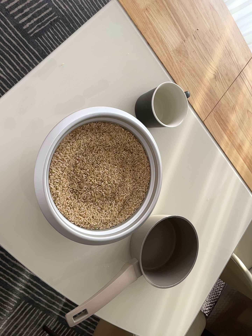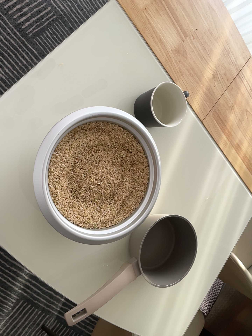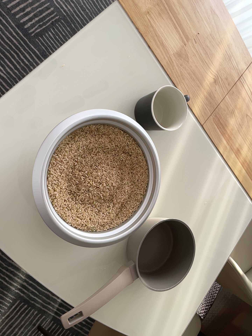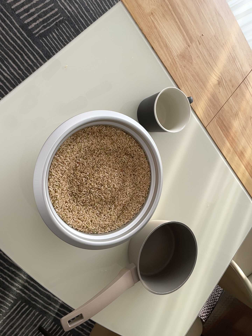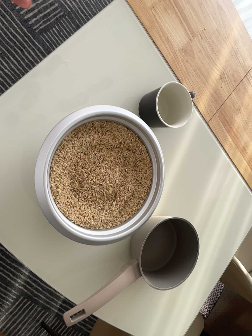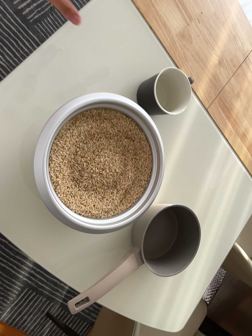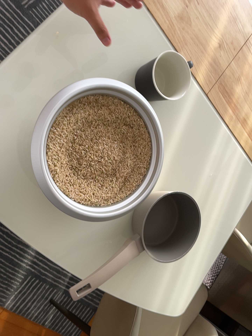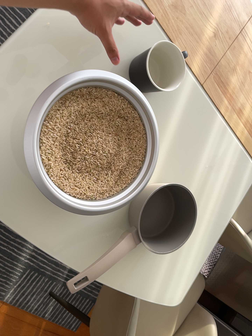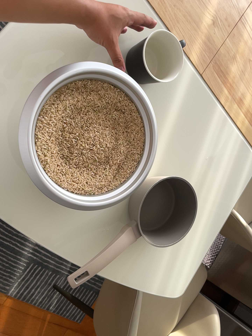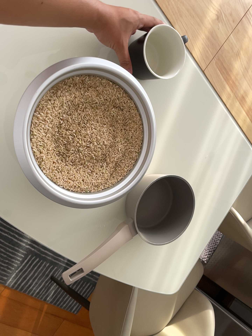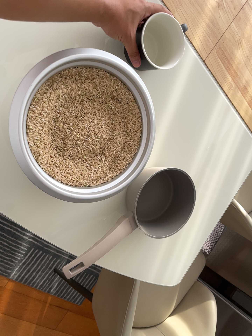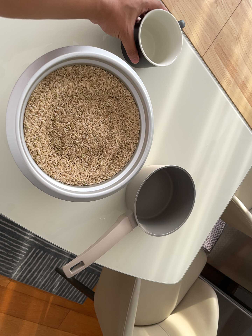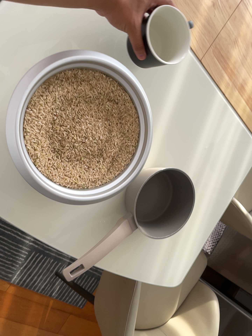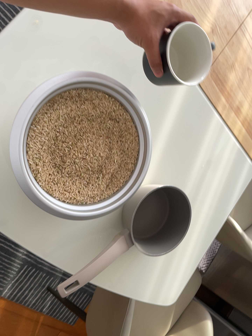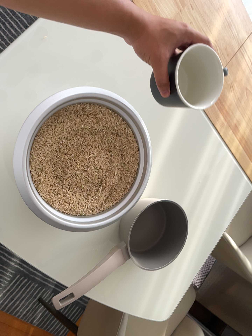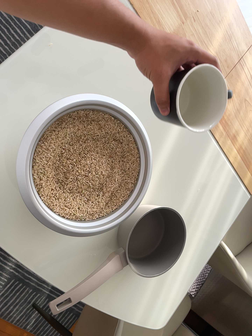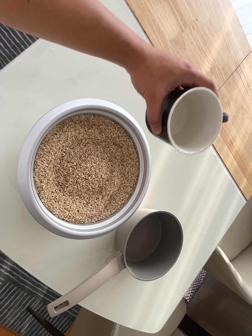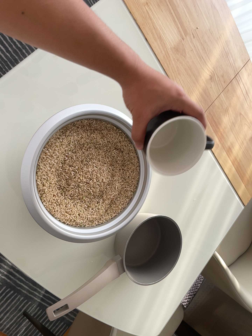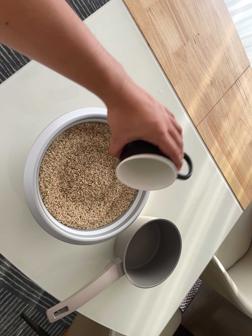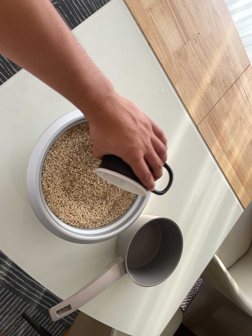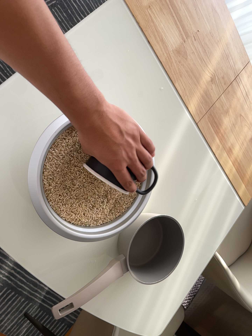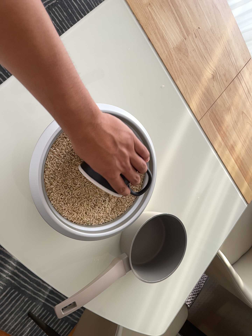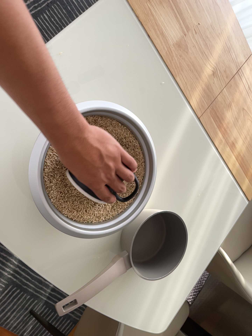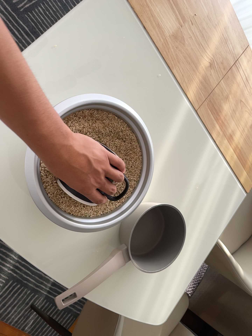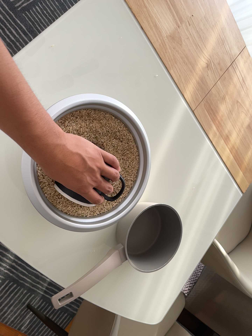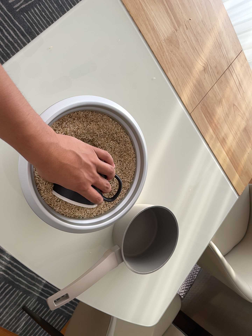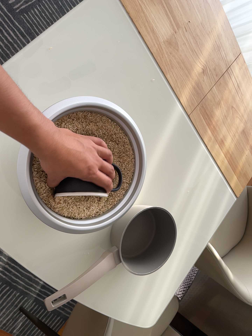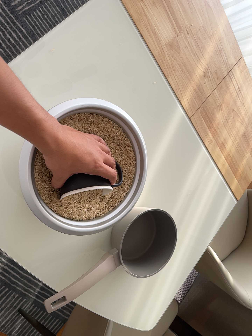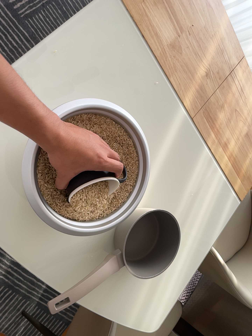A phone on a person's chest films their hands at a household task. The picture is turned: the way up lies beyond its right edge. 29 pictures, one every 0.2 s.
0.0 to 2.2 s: The camera's aim tips toward the bottom of its view by about 10 degrees, and the scene shifts upward.
2.2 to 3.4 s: The camera's aim tips toward the top of its view by about 10 degrees, and the scene shifts downward.
3.4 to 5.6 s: The camera shifts only a little, or ends up much as it began.
The film runs forward here.
